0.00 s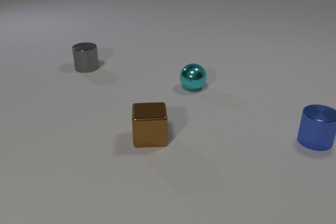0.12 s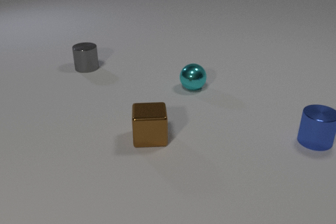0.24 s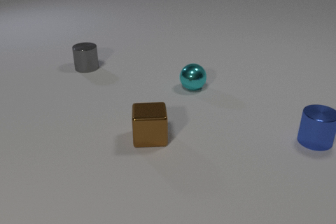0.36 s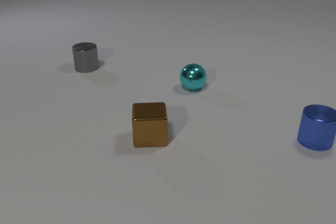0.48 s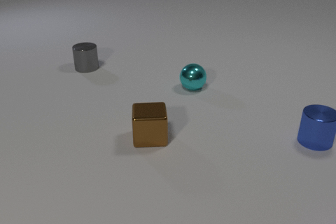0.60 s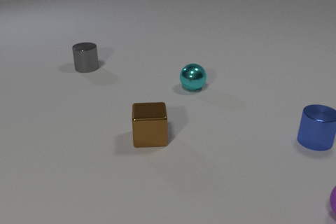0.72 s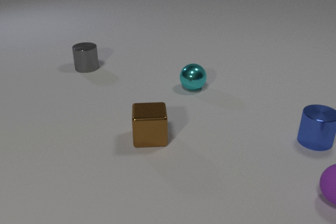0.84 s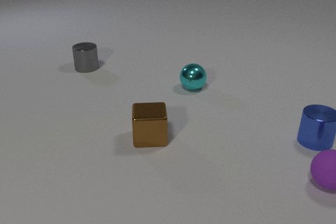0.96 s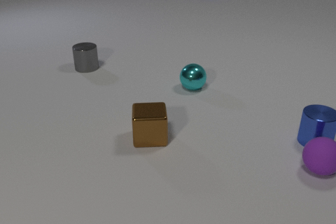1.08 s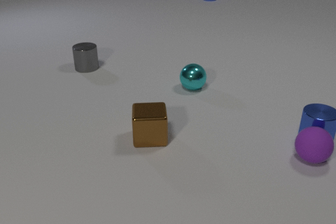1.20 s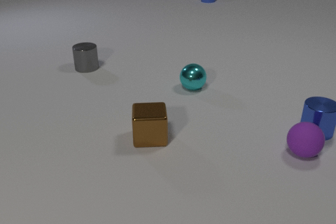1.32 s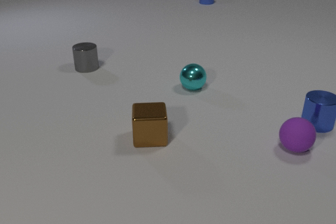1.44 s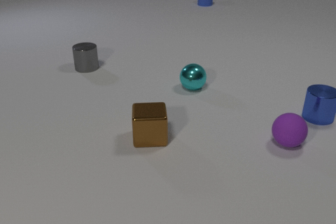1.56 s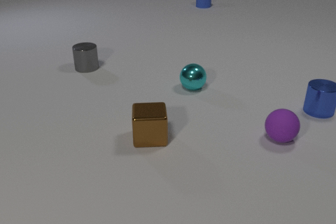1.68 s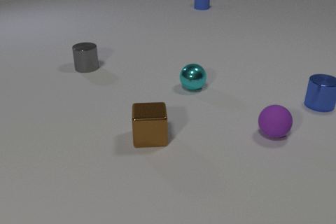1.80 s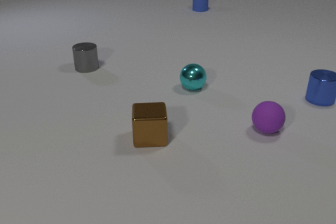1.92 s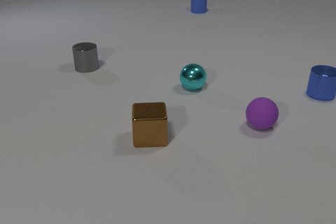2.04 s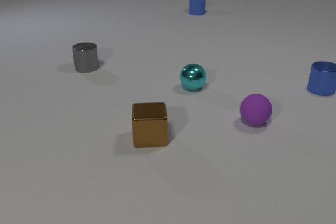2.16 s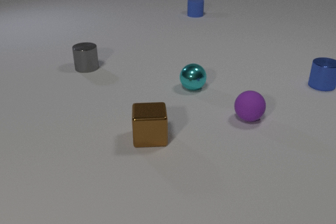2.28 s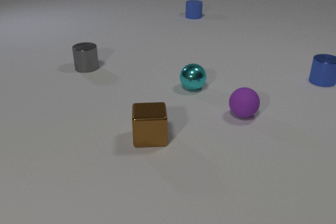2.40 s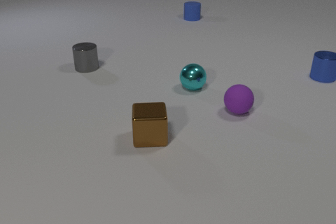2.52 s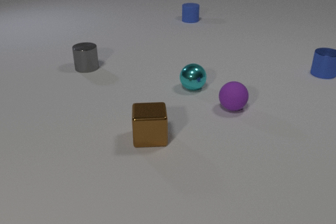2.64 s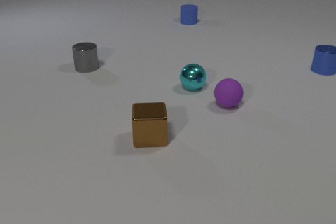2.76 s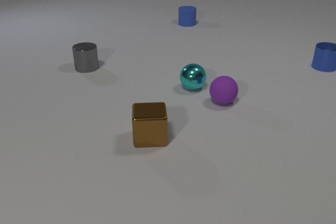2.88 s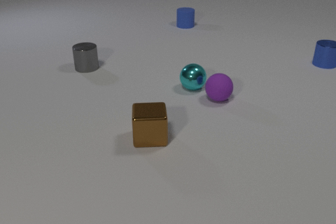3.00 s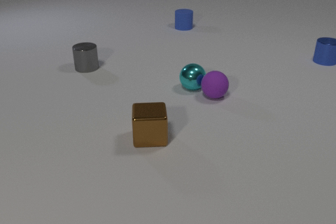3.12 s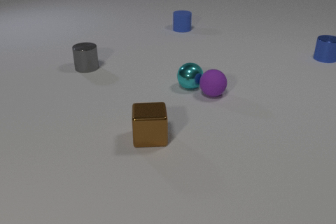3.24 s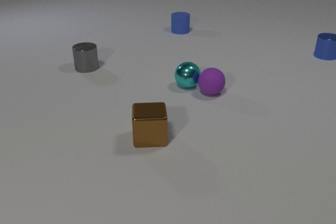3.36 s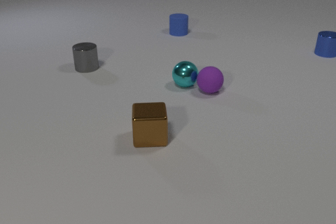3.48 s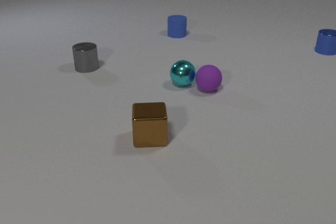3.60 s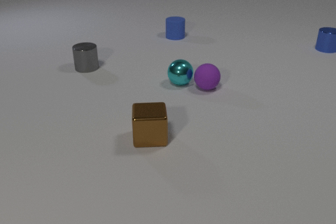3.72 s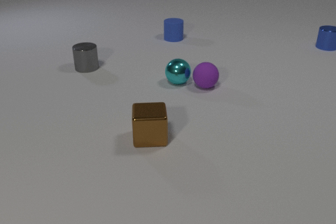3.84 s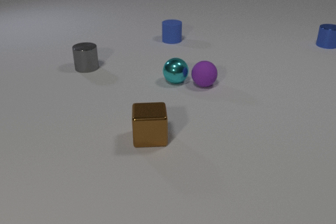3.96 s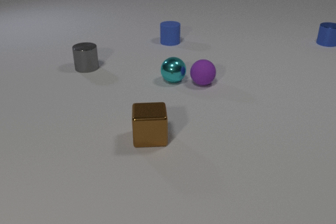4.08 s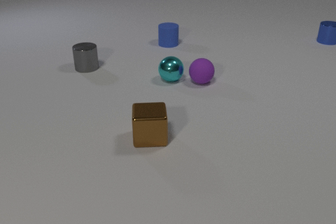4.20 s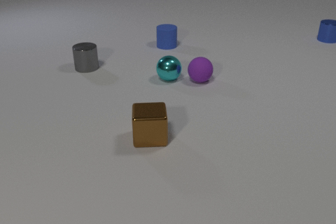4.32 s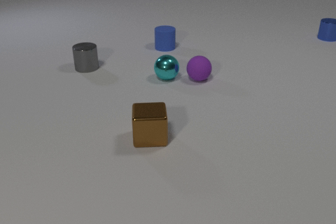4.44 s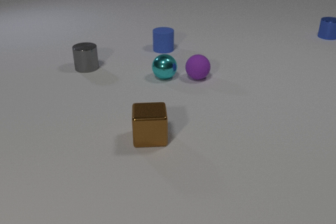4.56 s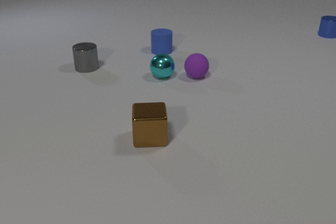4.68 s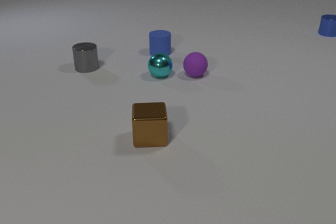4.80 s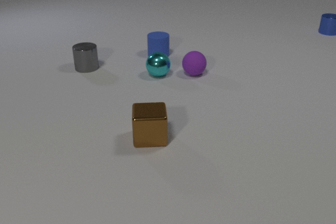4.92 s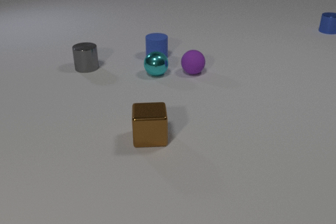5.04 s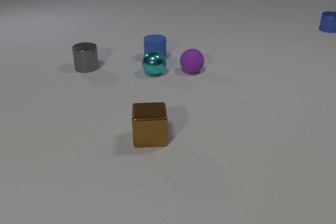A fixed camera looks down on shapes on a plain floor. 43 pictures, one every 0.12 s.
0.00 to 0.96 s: The purple rubber sphere comes in at the right edge, rolls away from the camera and to the left. The blue rubber cylinder comes in at the top edge, slides toward the camera.
0.96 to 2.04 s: The purple rubber sphere rolls away from the camera and to the left. The blue metal cylinder slides away from the camera. The blue rubber cylinder slides toward the camera. The purple rubber sphere and the blue metal cylinder collide.
2.04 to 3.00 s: The purple rubber sphere rolls away from the camera and to the left. The blue metal cylinder slides away from the camera. The blue rubber cylinder slides toward the camera. The purple rubber sphere and the cyan metal sphere collide.
3.00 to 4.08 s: The purple rubber sphere rolls away from the camera and to the left. The blue metal cylinder slides away from the camera. The cyan metal sphere rolls to the left and away from the camera. The blue rubber cylinder slides toward the camera.
4.08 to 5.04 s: The purple rubber sphere rolls away from the camera. The blue metal cylinder slides away from the camera. The cyan metal sphere rolls to the left and away from the camera. The blue rubber cylinder slides toward the camera.
What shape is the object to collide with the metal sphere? sphere.
What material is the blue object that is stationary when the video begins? metal.
How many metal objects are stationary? 2.
